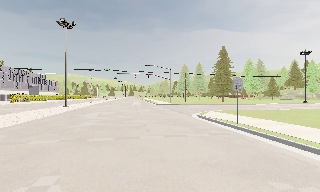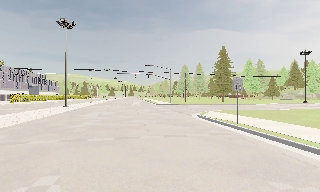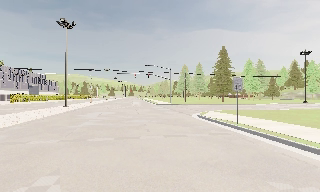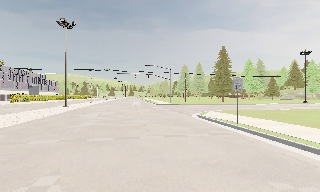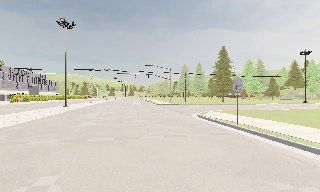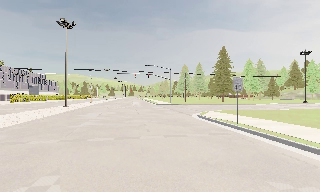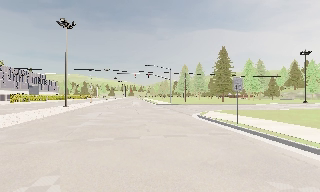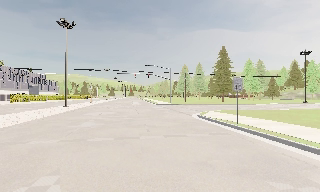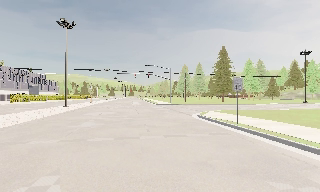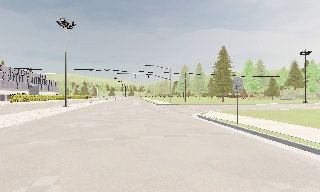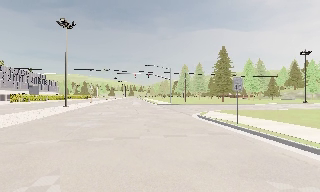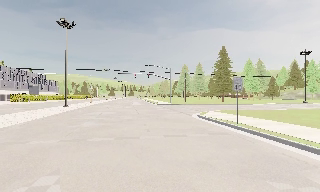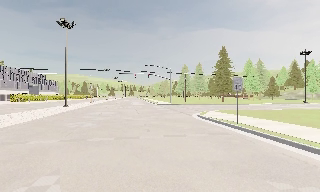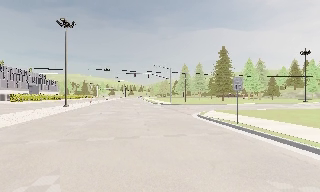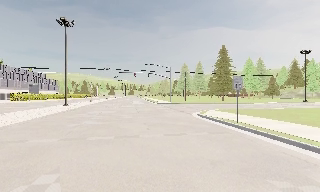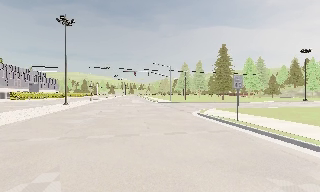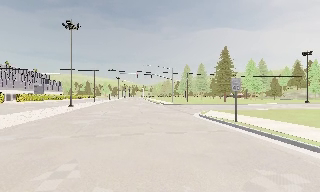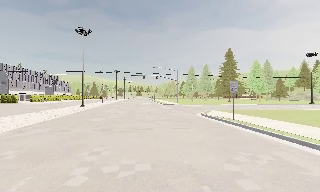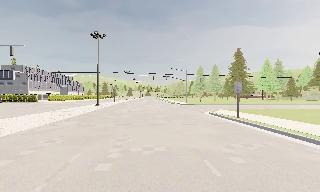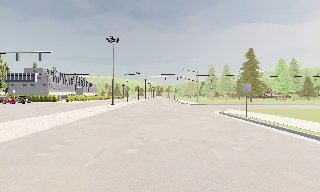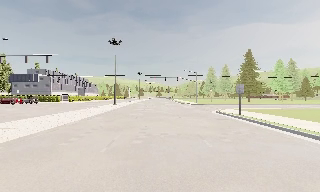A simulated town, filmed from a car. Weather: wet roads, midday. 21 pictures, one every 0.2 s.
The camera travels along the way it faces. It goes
backward.
0.0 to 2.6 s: The camera keeps its place and its aim.
2.6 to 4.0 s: The camera travels backward, about 5 m, so what stands in front gets smaller. It gains speed.
The film runs backward here.
